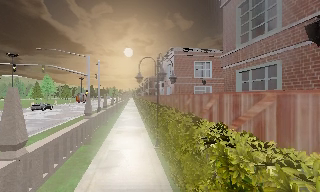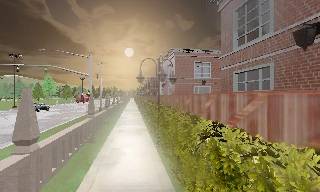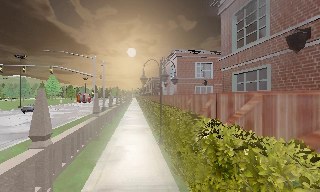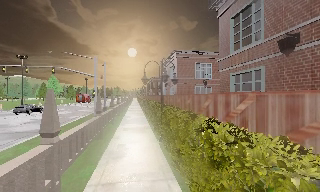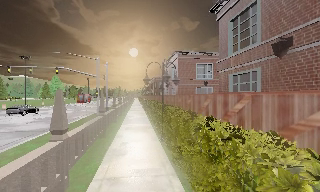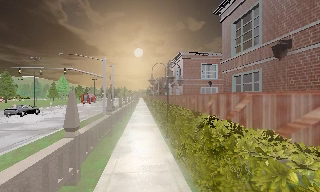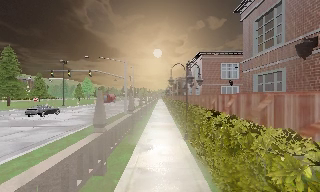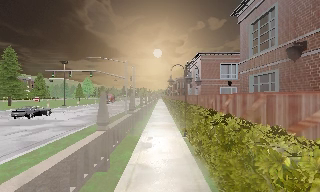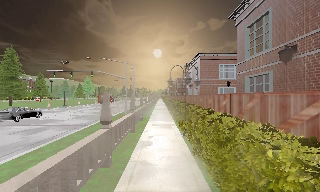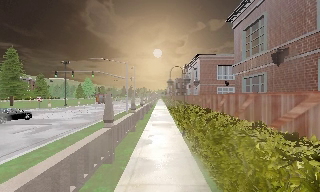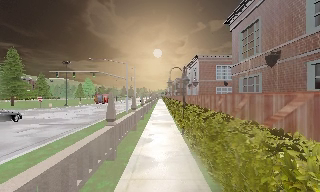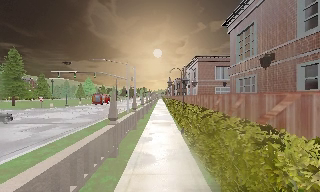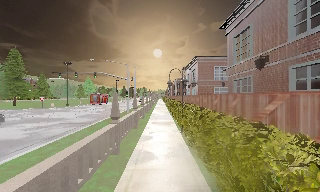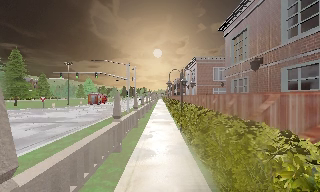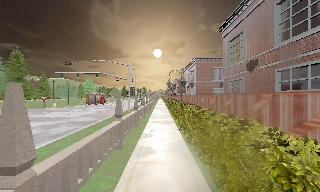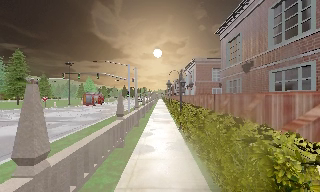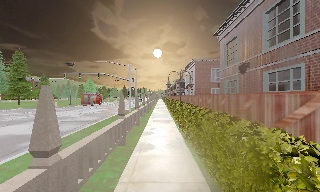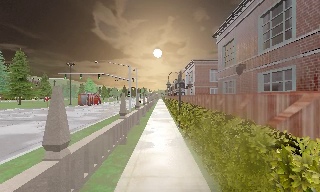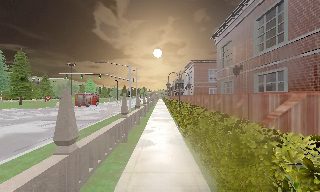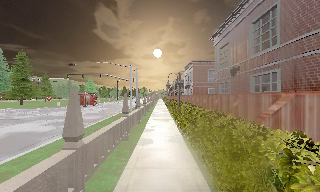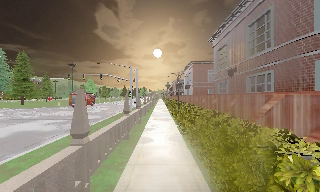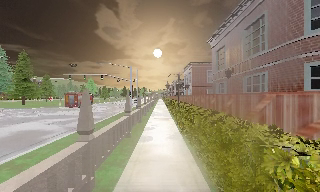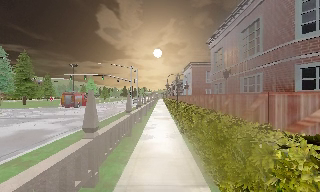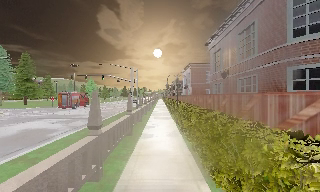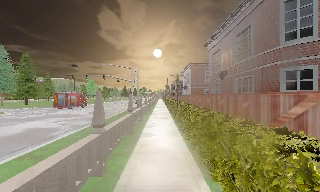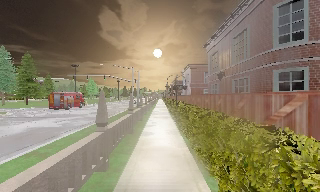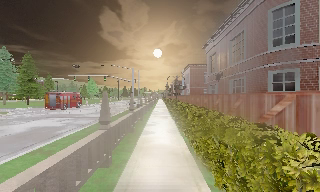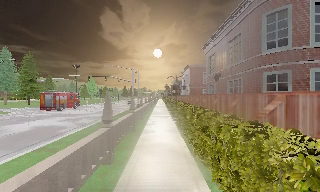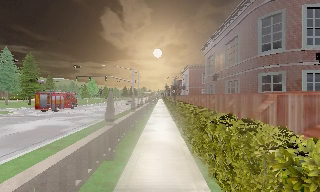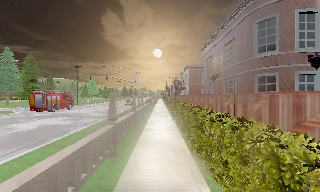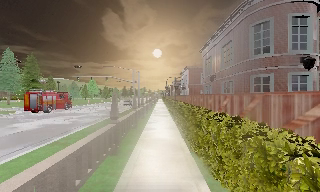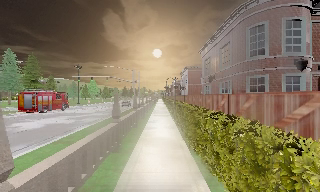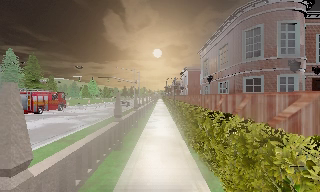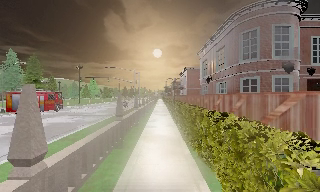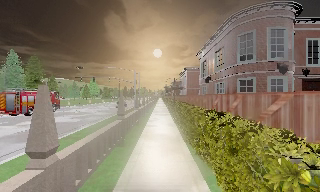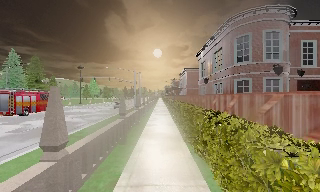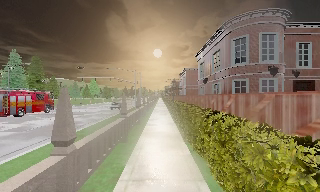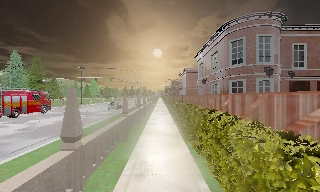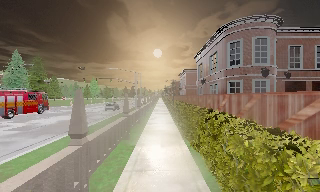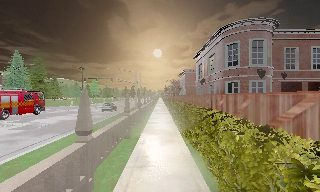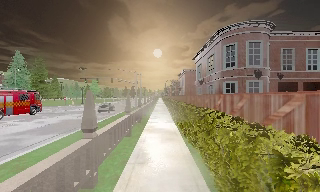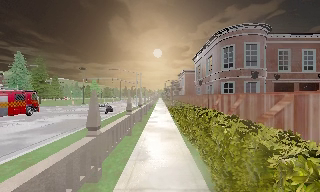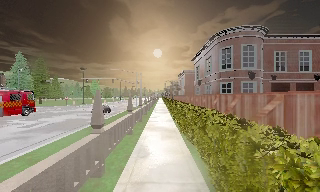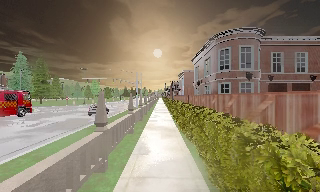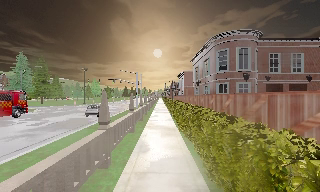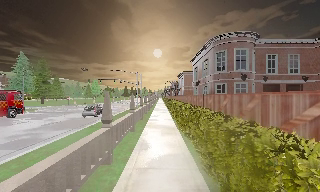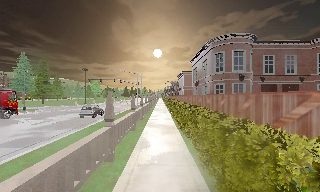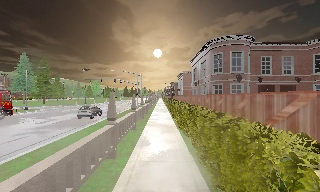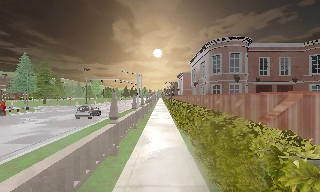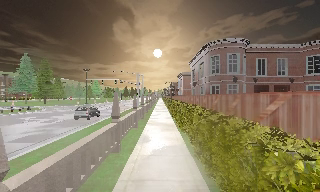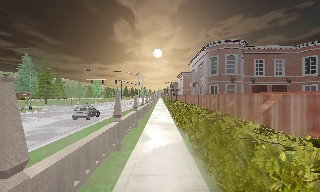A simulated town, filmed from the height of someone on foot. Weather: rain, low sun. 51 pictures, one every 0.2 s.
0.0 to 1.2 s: The camera swings to its left by about 10 degrees, and the scene slides to the right. It travels backward, about 1.5 m, so what stands in front gets smaller.
1.2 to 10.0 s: The camera travels backward, about 13 m, so what stands in front gets smaller.
The film runs backward here.
